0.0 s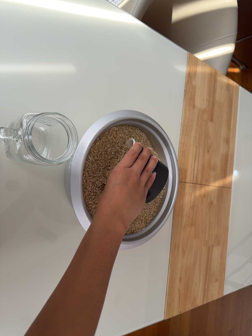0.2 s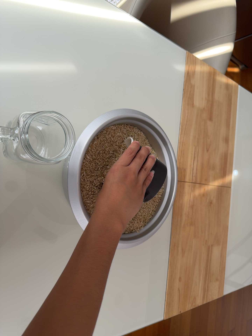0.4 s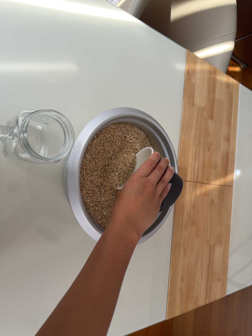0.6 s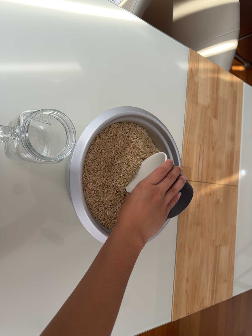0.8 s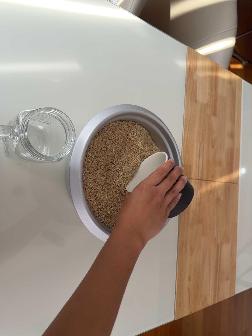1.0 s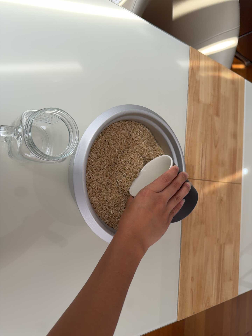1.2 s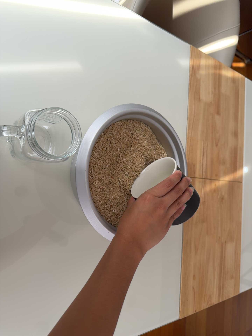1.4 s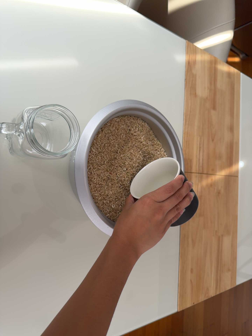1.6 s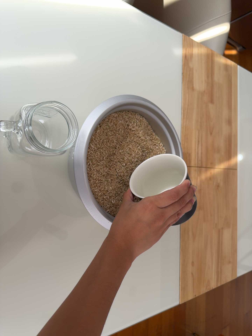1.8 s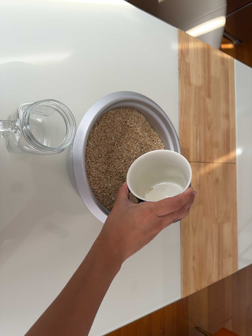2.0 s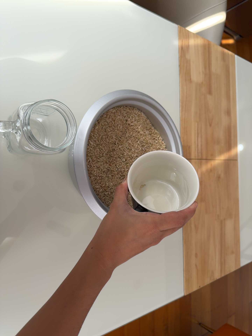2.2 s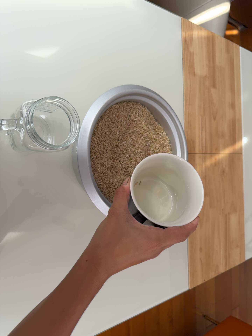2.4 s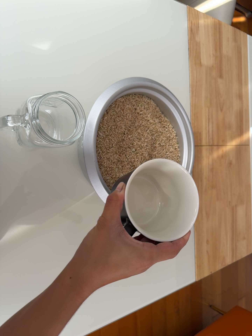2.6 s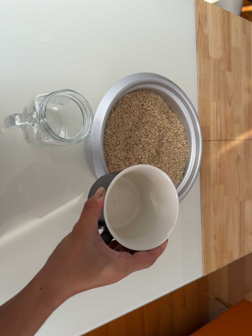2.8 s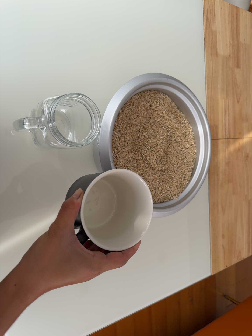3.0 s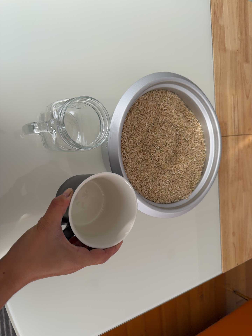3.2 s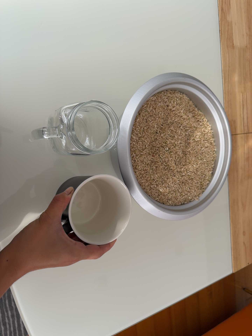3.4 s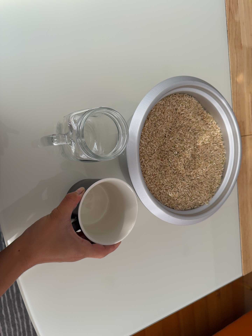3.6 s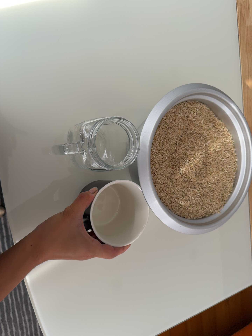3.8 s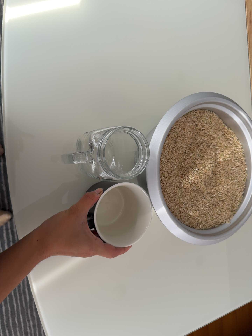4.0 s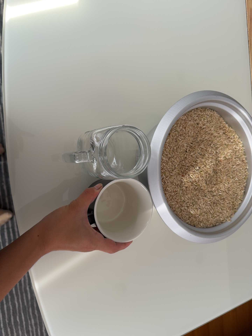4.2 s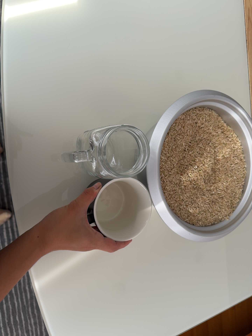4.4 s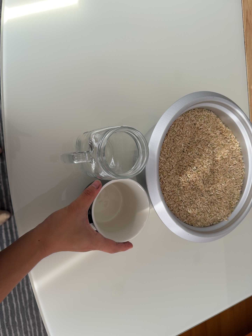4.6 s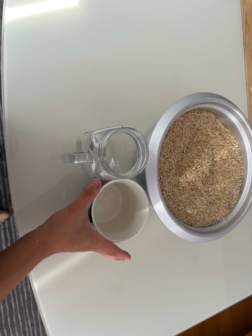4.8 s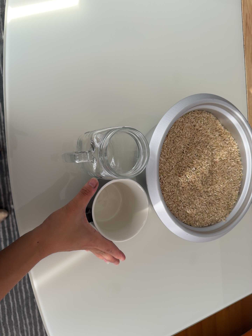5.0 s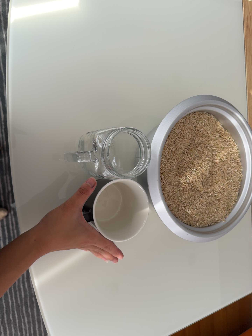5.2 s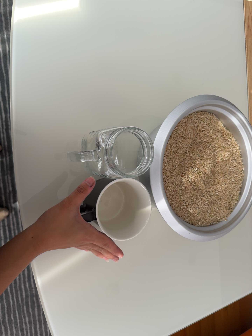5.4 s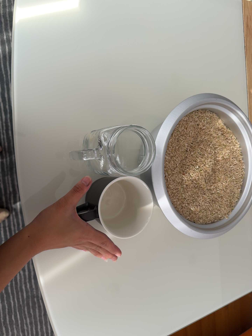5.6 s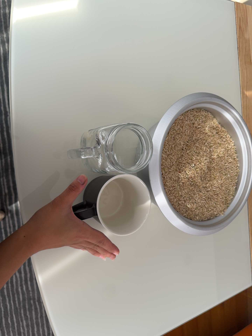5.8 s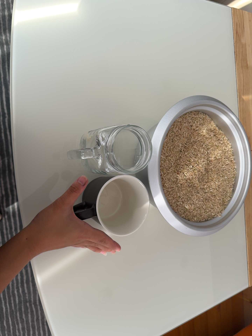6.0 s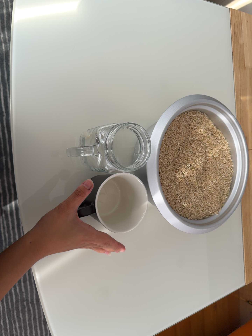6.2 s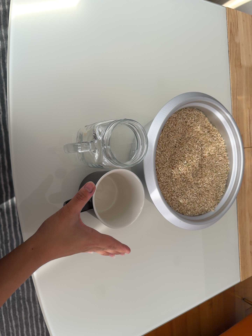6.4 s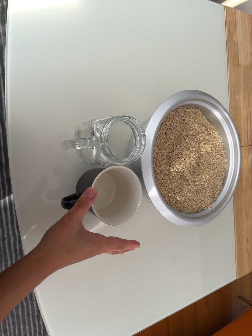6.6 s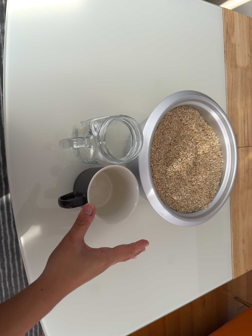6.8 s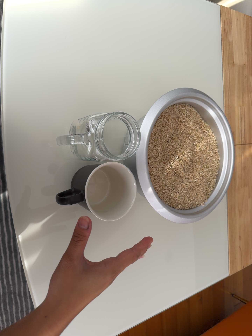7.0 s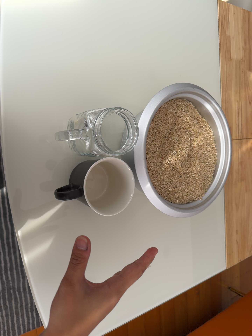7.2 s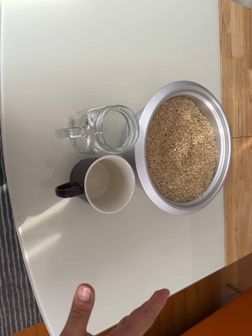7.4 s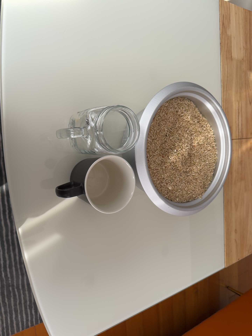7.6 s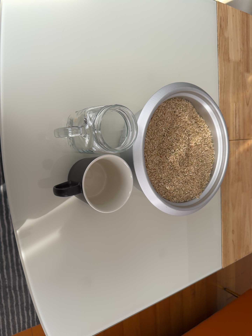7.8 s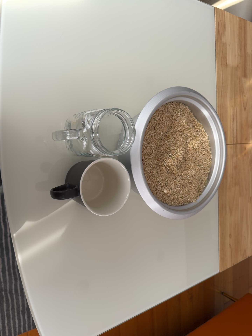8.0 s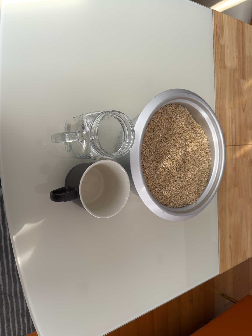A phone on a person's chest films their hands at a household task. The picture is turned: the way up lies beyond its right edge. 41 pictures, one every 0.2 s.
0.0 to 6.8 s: The camera travels to its left, about 7 cm, so close, fixed things drift to the right. Its aim tips toward the bottom of its view by about 10 degrees, and the scene shifts upward. It rolls about its line of sight by about 10 degrees, and the scene rotates counterclockwise.
6.8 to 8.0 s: The camera keeps its place and its aim.
The film runs backward here.
